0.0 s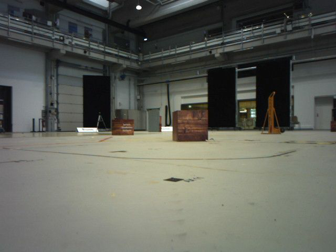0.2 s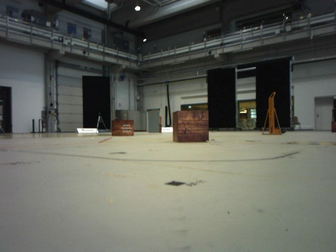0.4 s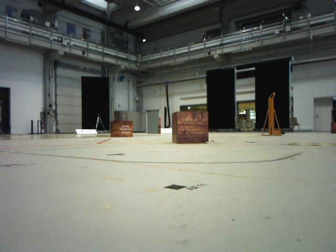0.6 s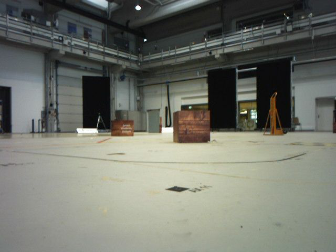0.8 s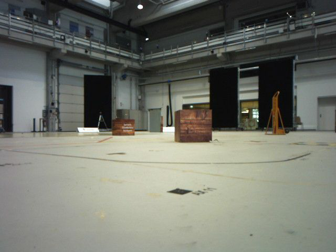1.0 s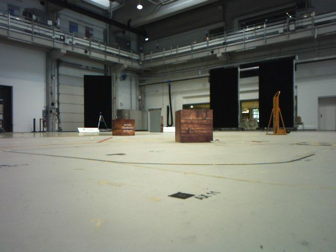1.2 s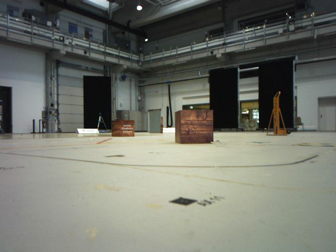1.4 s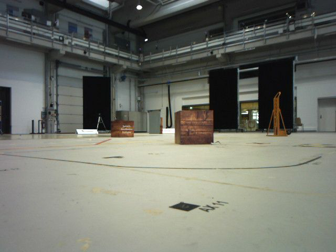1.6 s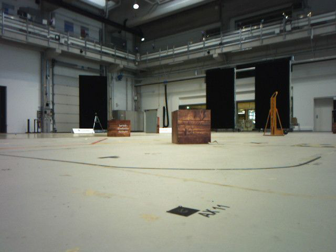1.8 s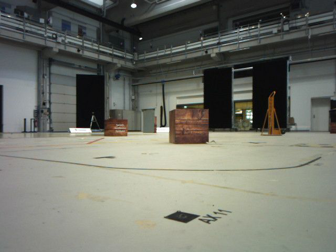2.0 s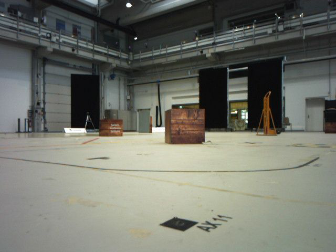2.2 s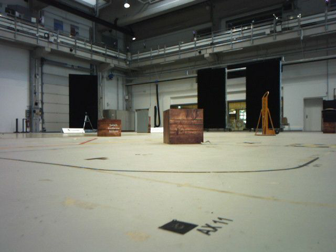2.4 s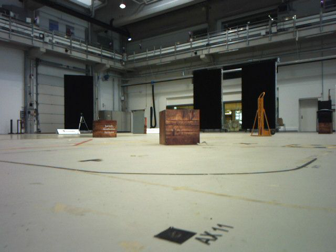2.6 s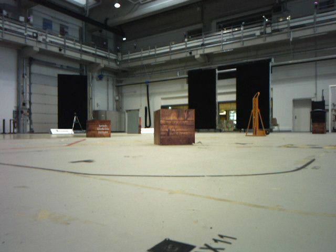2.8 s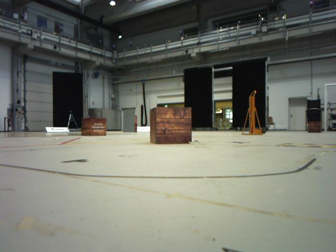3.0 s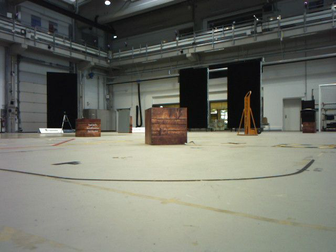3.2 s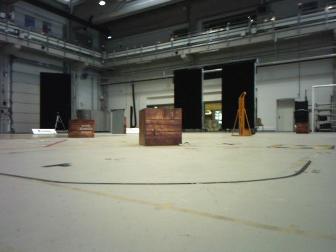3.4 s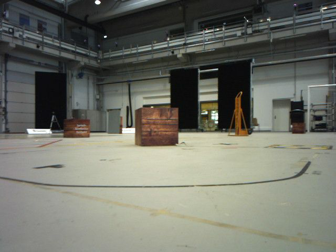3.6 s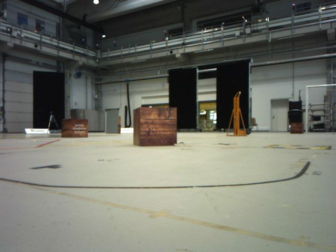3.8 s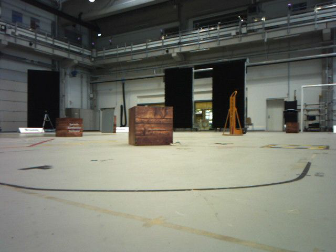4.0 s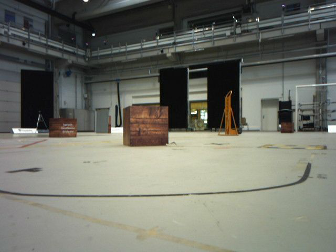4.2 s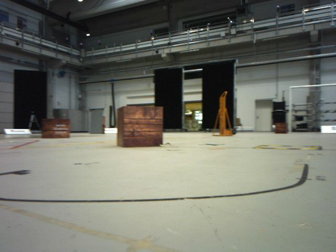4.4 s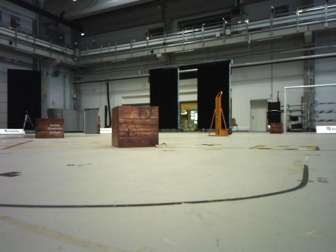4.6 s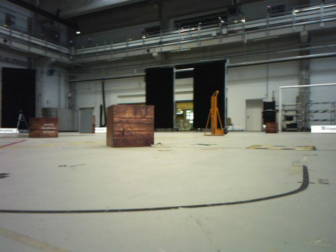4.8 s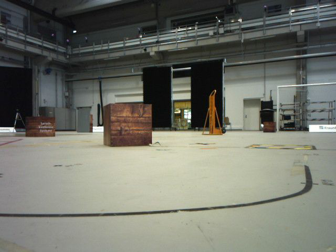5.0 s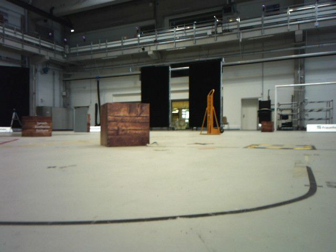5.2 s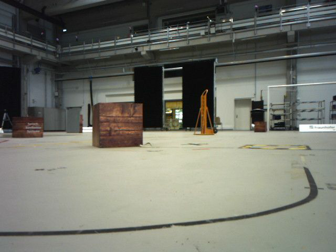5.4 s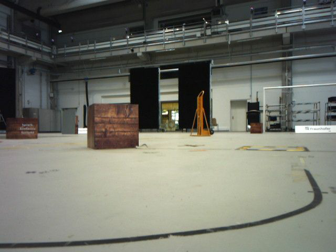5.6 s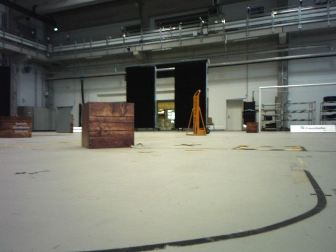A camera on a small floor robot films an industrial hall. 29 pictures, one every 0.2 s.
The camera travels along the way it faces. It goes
forward.
0.0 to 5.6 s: The camera swings to its right by about 15 degrees, and the scene slides to the left. It travels forward, about 1.2 m, so what stands in front looms larger.
The film runs forward here.
